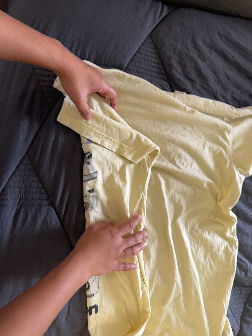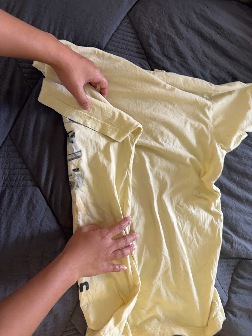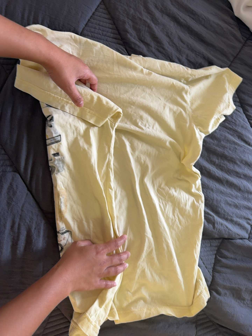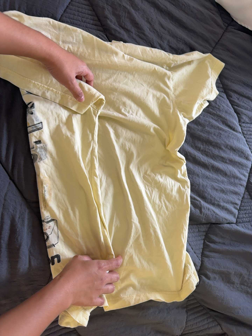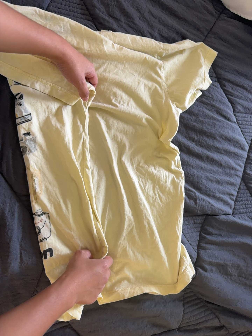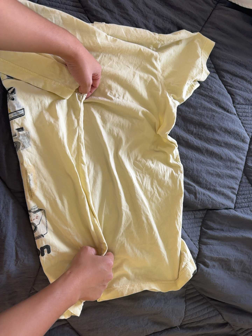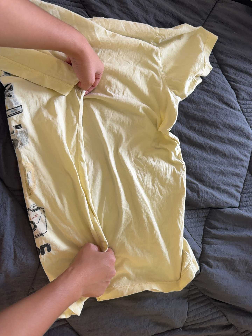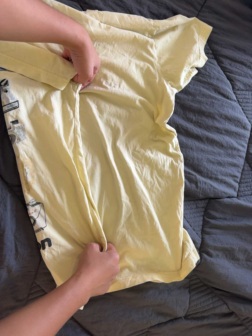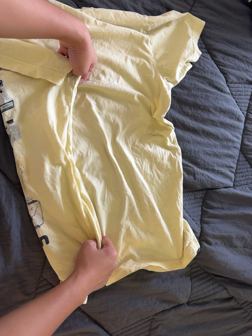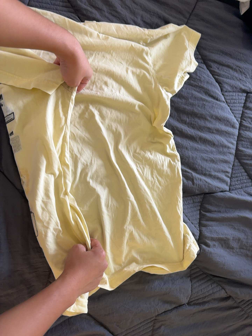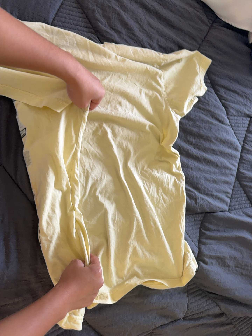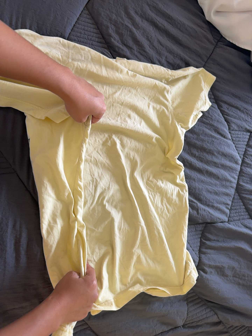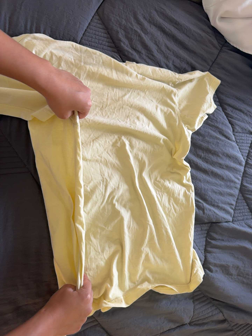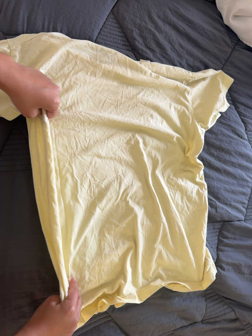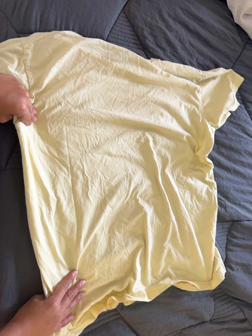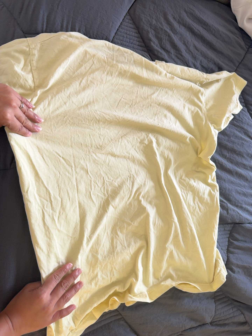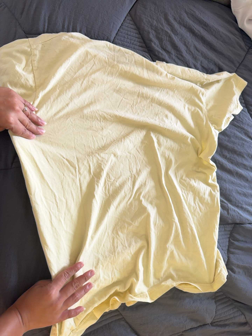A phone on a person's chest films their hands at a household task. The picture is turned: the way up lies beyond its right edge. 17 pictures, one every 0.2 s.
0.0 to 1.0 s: The camera travels toward the bottom of its view and to its right, about 14 cm, so close, fixed things drift upward. It rolls about its line of sight by about 10 degrees, and the scene rotates counterclockwise.
1.0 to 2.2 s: The camera travels to its left and backward, about 12 cm.
2.2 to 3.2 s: The camera travels to its left, about 8 cm, so close, fixed things drift to the right.
The film runs backward here.
